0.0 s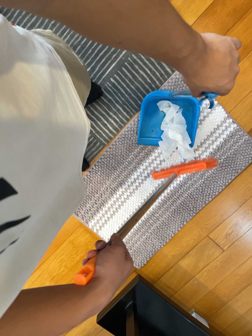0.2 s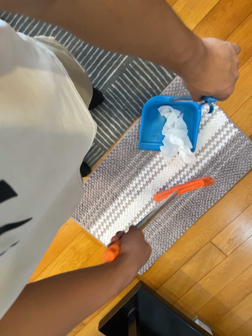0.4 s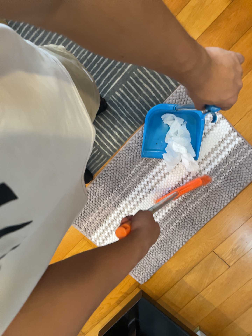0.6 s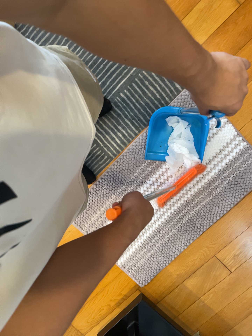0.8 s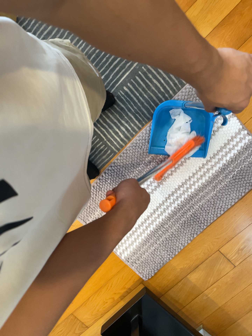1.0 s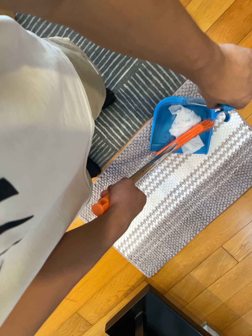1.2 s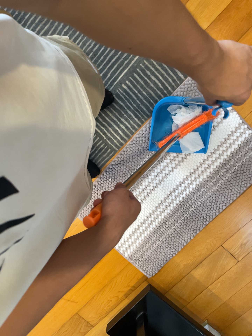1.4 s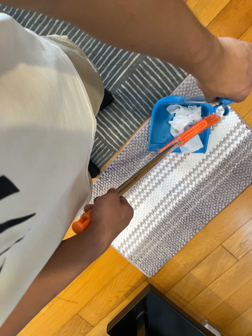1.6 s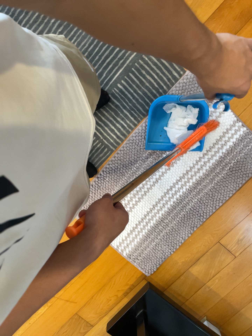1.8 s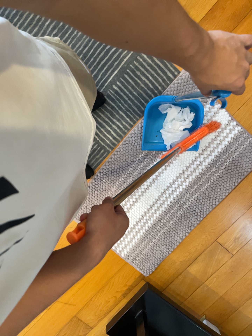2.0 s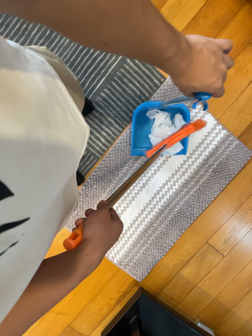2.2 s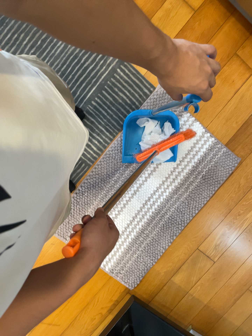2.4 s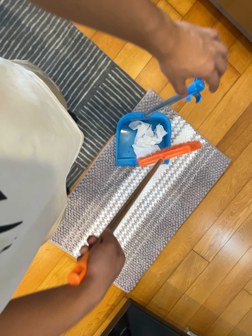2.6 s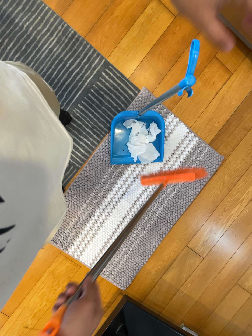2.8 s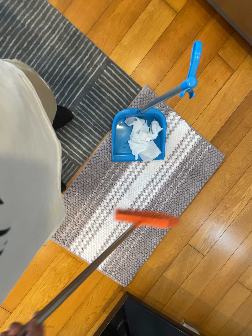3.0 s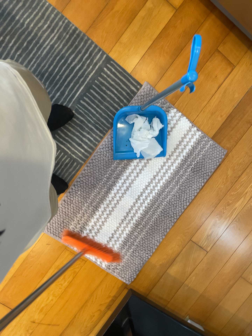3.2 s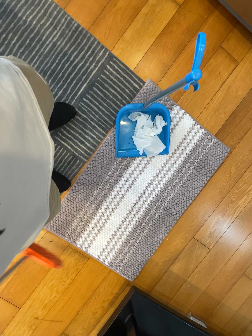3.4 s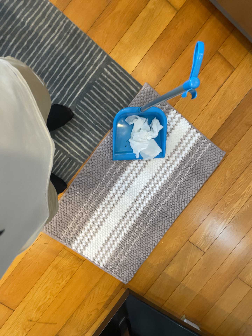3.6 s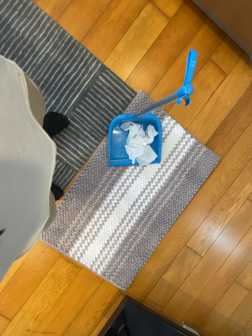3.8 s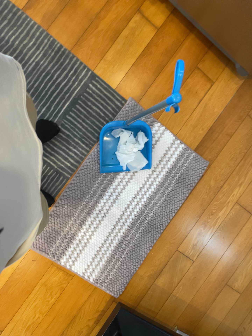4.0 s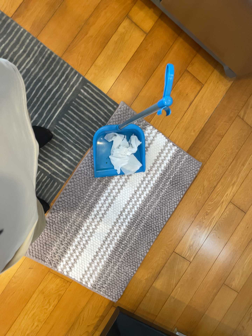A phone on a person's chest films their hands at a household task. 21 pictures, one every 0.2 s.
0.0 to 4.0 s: The scene slides to the left, as the camera pans about 10 degrees to its right. It travels backward, about 8 cm, so what stands in front gets smaller. Its aim tips toward the top of its view by about 10 degrees, and the scene shifts downward. It rolls about its line of sight by about 10 degrees, and the scene rotates counterclockwise.
The film runs forward here.
